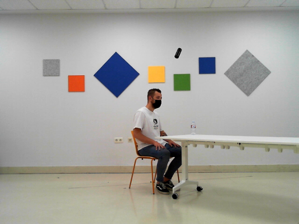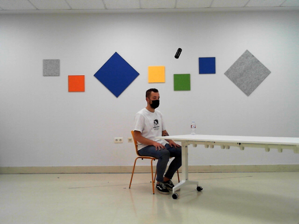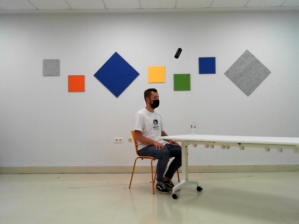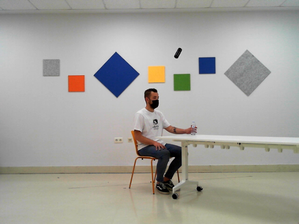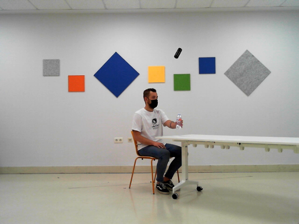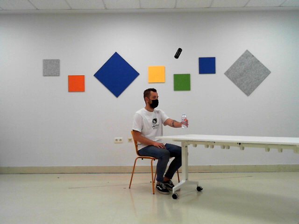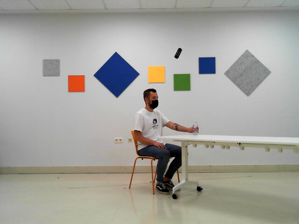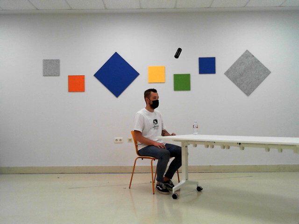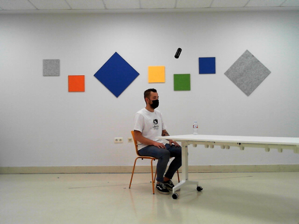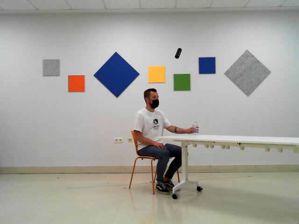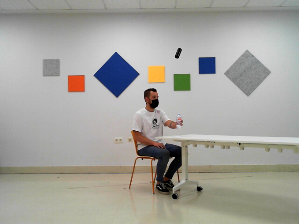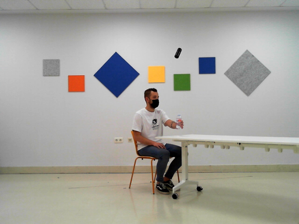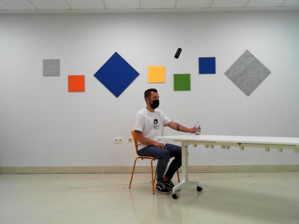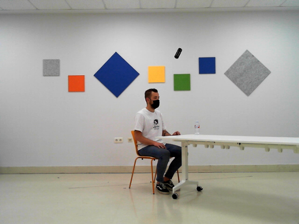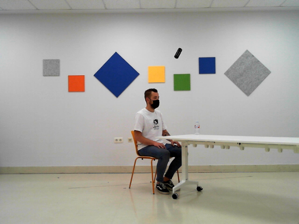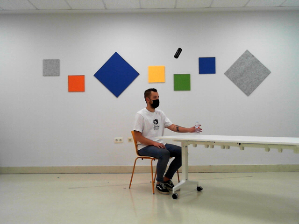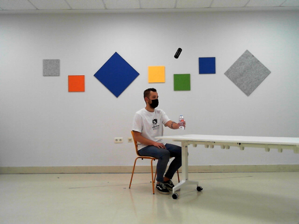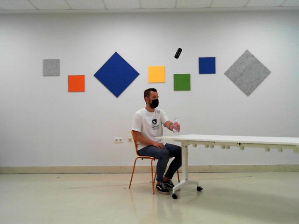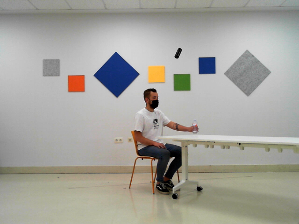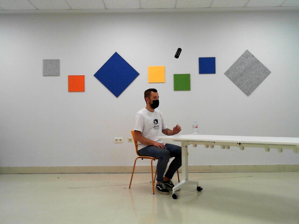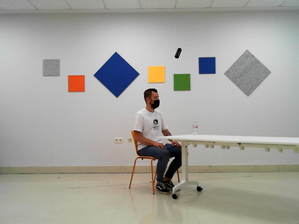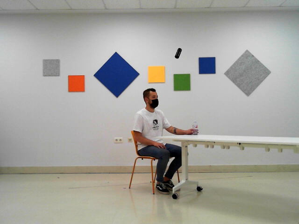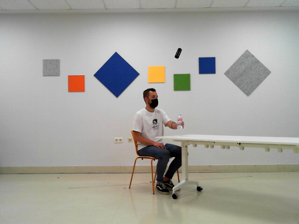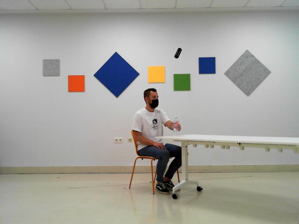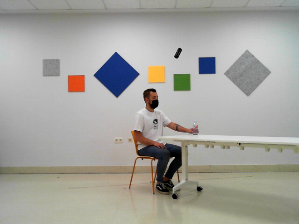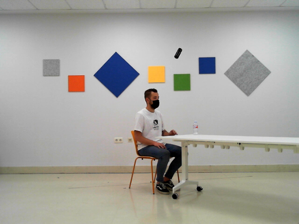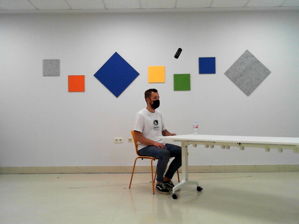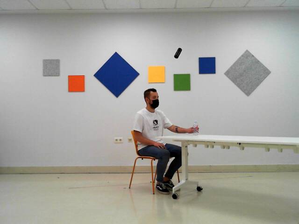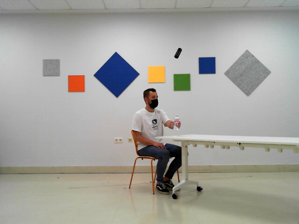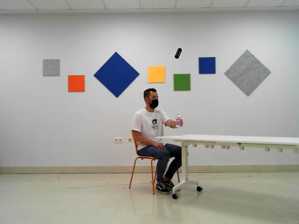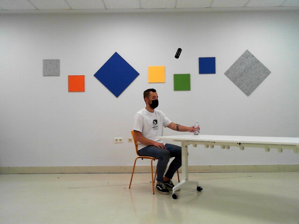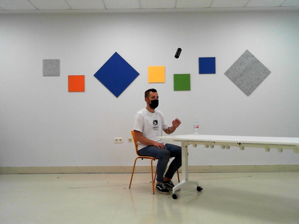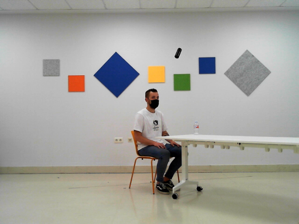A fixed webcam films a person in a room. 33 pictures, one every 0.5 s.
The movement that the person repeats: Move a bottle from side to side, left hand.
